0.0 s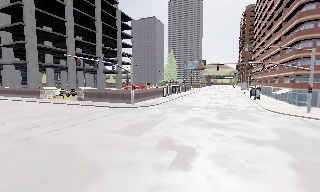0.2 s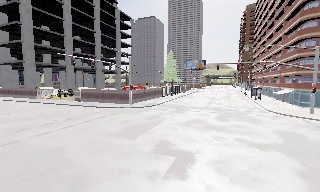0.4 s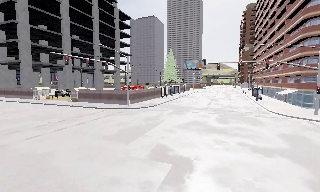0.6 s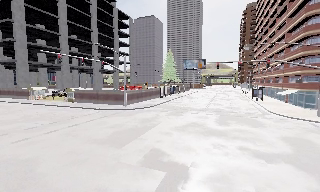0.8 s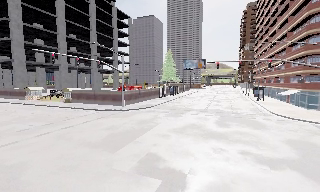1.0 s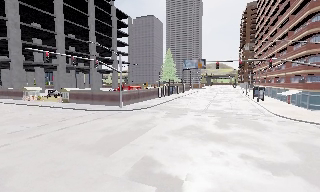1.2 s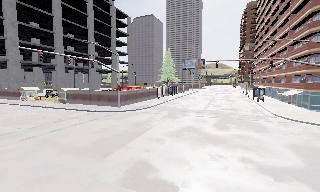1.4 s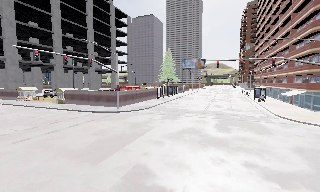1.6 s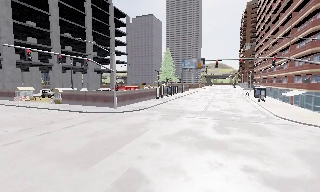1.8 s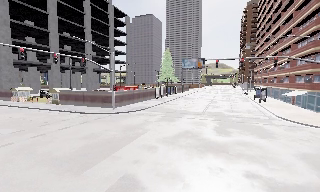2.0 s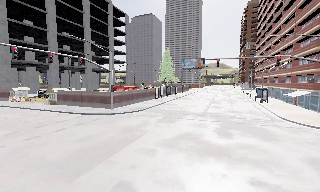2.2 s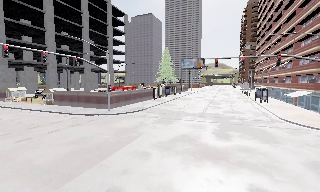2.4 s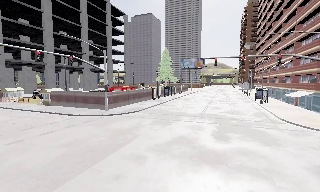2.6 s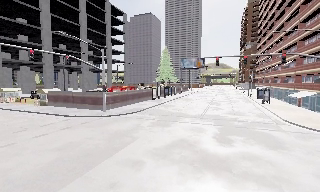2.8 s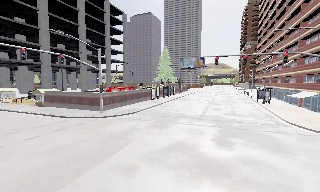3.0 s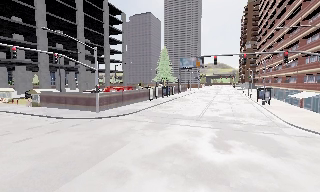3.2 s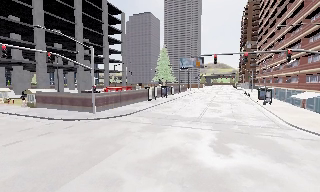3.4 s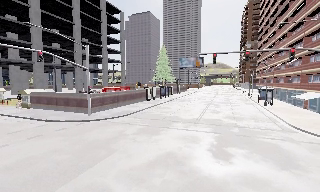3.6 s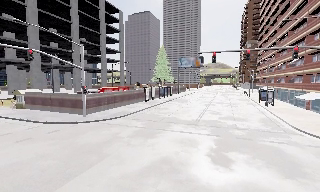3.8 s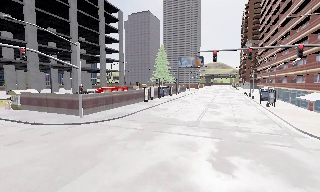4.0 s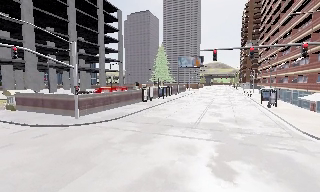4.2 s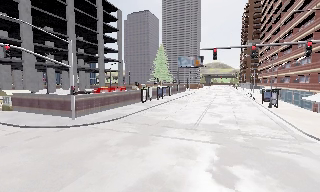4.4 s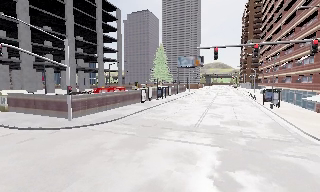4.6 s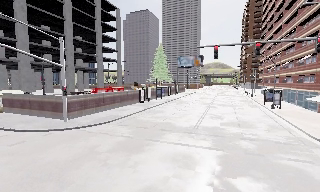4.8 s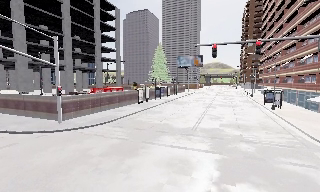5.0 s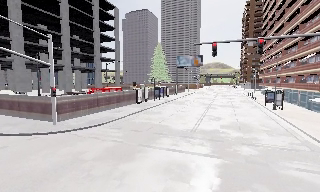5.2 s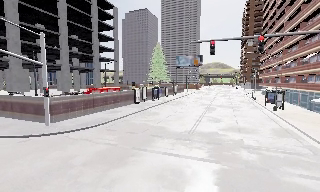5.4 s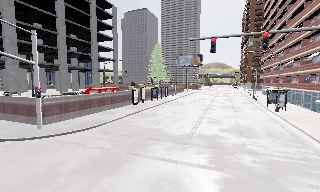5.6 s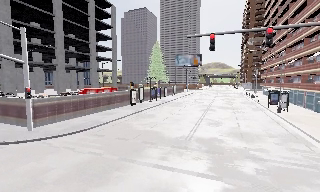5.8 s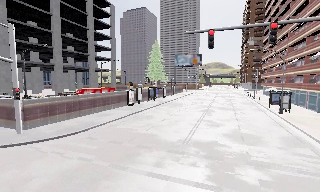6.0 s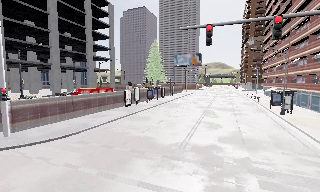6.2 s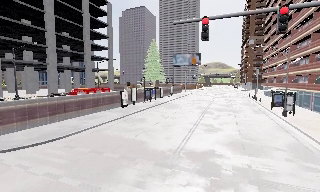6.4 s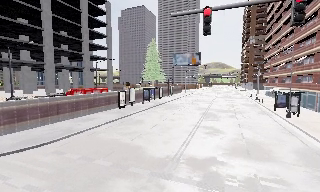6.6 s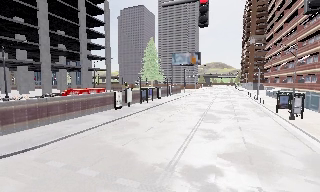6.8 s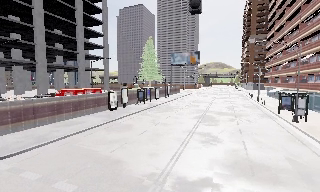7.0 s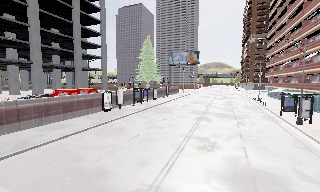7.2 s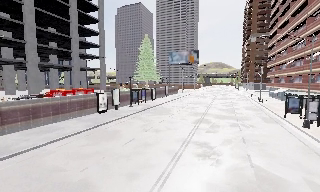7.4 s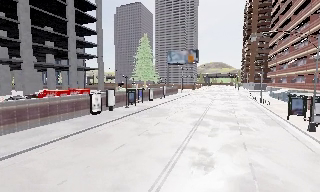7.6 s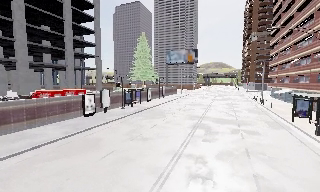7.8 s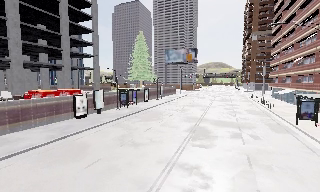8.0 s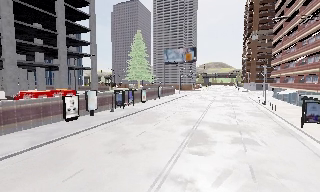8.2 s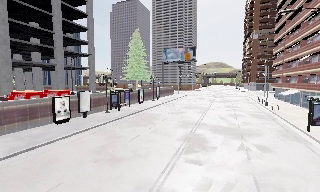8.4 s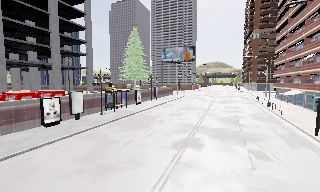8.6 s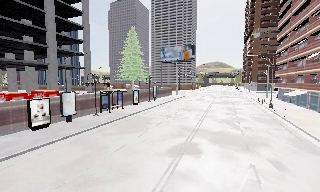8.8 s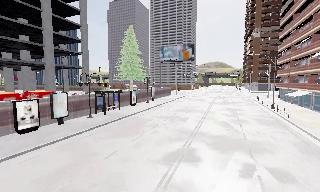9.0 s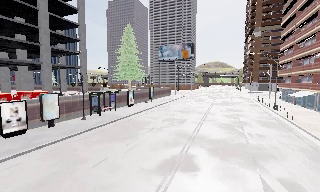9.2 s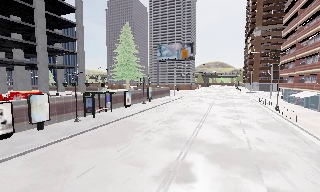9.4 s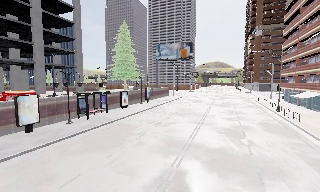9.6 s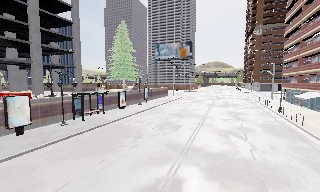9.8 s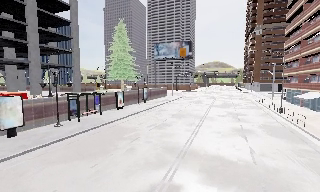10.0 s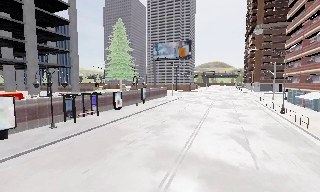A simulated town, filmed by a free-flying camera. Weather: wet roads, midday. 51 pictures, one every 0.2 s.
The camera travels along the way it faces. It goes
forward.
0.0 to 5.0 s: The camera travels forward, about 13 m, so what stands in front looms larger.
5.0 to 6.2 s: The camera travels forward and to its right, about 4 m, so what stands in front looms larger.
6.2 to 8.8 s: The camera travels forward, about 13 m, so what stands in front looms larger.
8.8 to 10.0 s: The camera travels forward, about 4 m, so what stands in front looms larger. It loses speed.
The film runs forward here.
